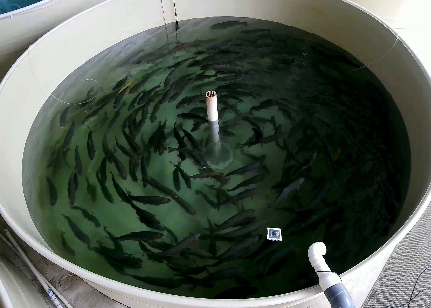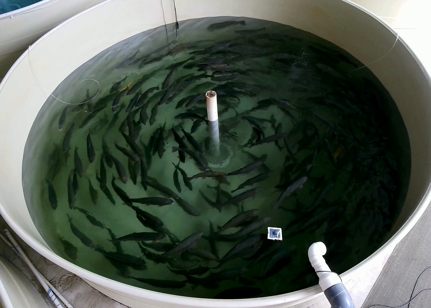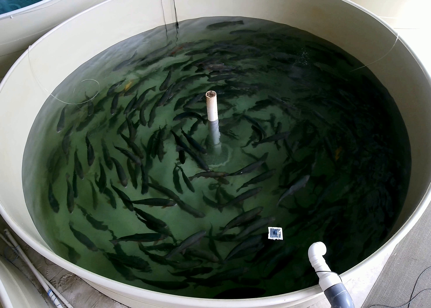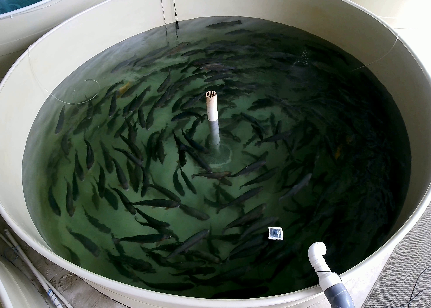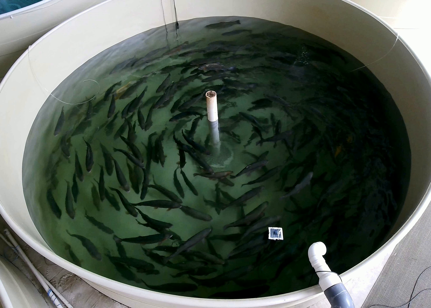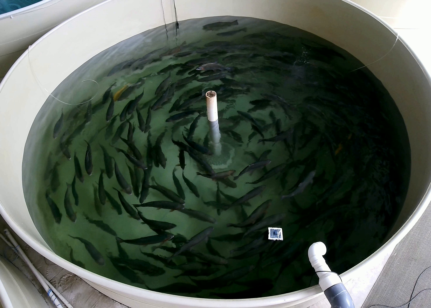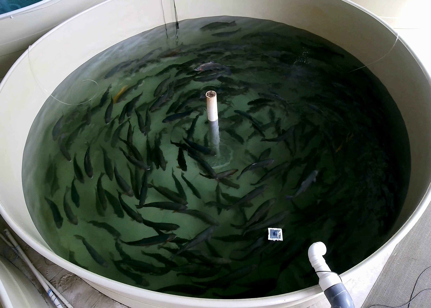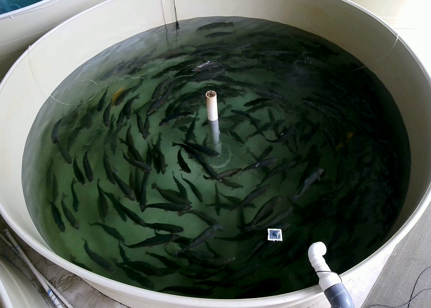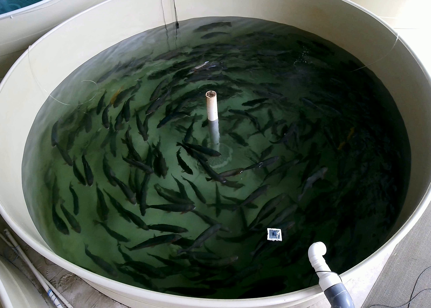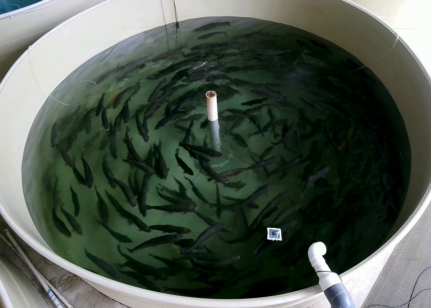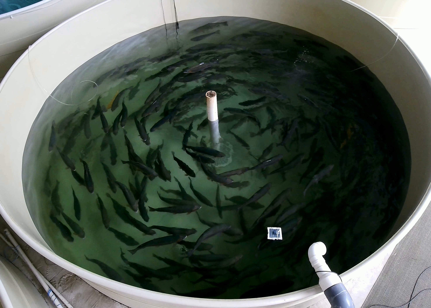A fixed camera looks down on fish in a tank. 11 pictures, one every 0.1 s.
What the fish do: Normal cruising.
